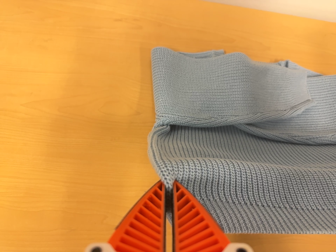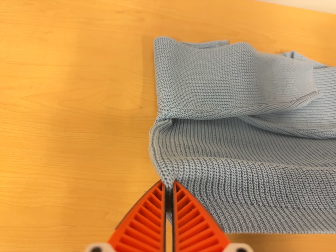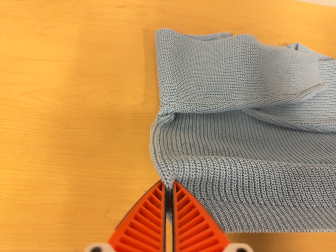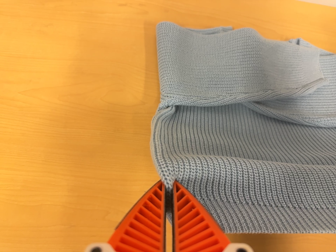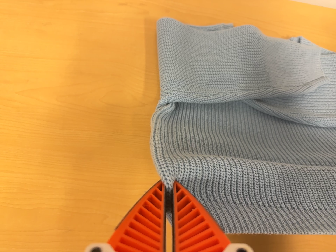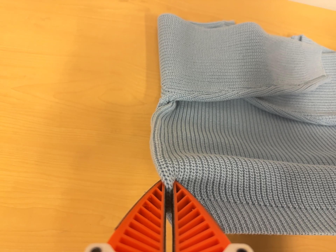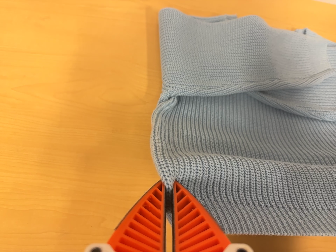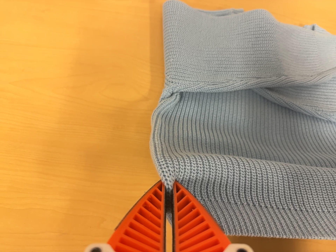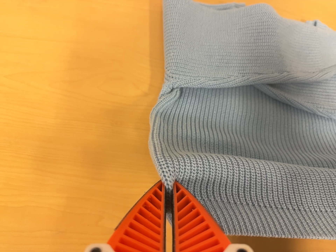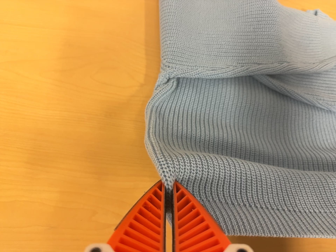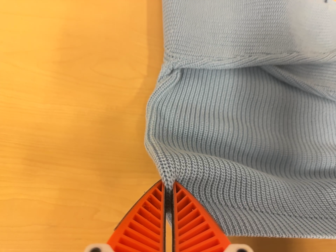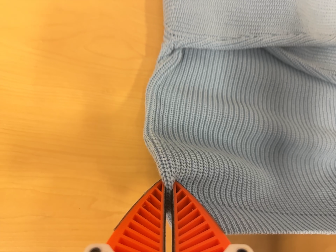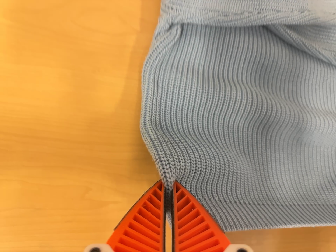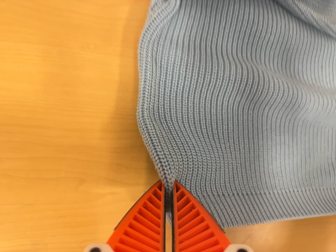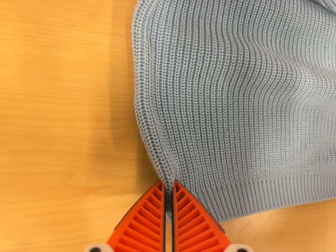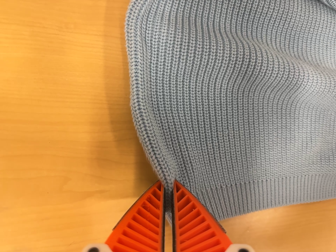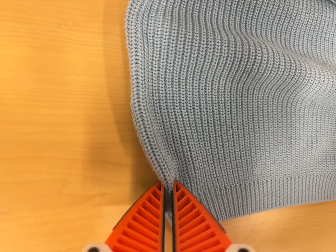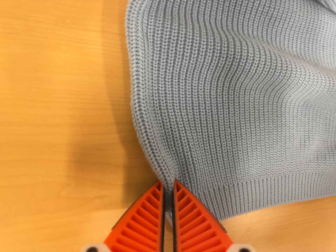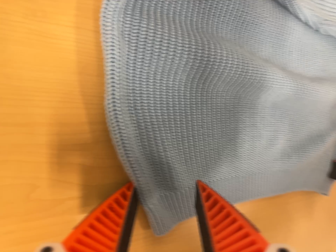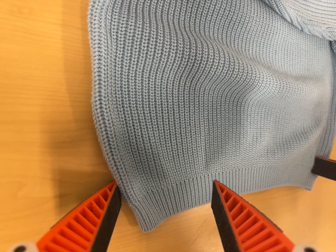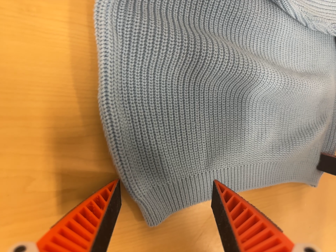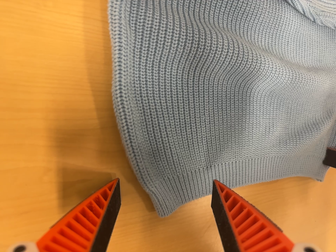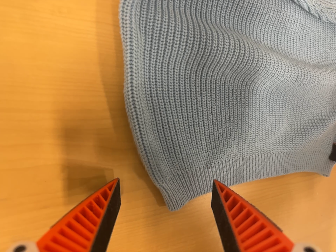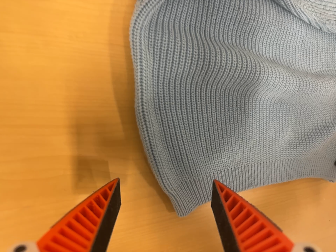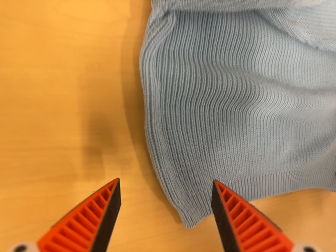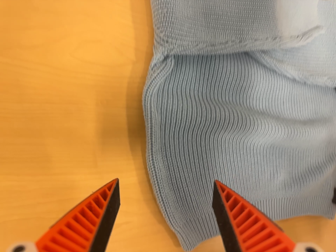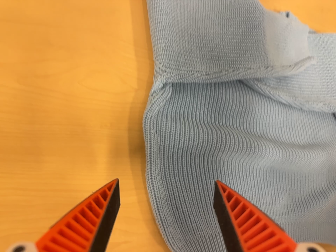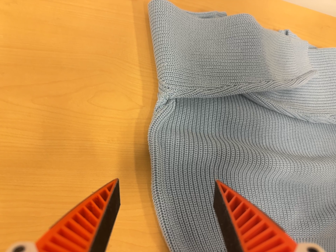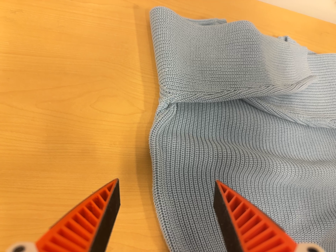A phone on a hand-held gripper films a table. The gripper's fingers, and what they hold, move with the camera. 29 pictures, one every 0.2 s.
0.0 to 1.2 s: The camera travels forward, about 5 cm, so what stands in front looms larger.
1.2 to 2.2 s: The camera travels forward, about 7 cm, so what stands in front looms larger. Its aim tips toward the bottom of its view by about 10 degrees, and the scene shifts upward.
2.2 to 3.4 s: The camera pans to its right by about 10 degrees. It travels forward and to its left, about 9 cm, so what stands in front looms larger. Its aim tips toward the bottom of its view by about 15 degrees, and the scene shifts upward.
3.4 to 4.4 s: The camera shifts only a little, or ends up much as it began.
4.4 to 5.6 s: The camera swings to its left by about 10 degrees, and the scene slides to the right. It travels backward, about 10 cm, so what stands in front gets smaller. Its aim tips toward the top of its view by about 25 degrees, and the scene shifts downward.
The film runs backward here.
